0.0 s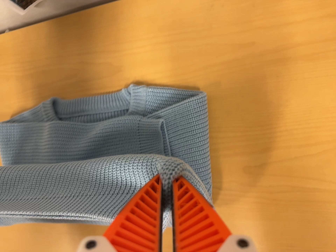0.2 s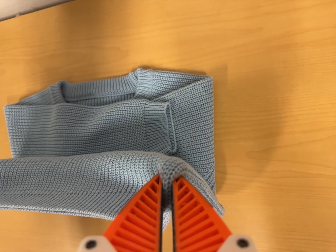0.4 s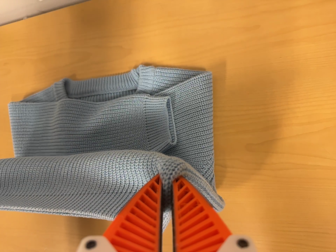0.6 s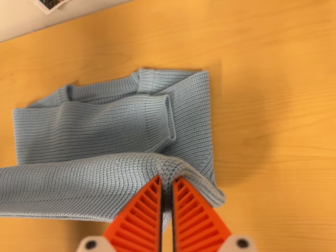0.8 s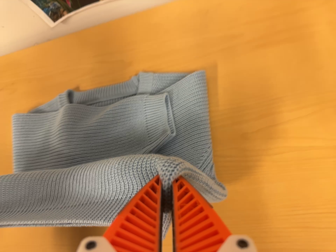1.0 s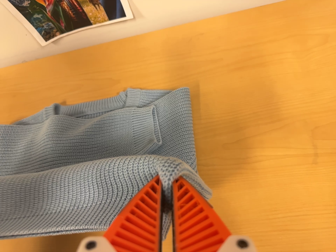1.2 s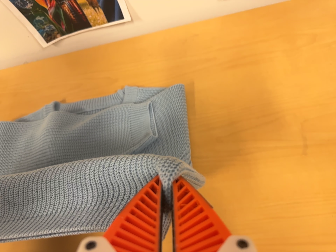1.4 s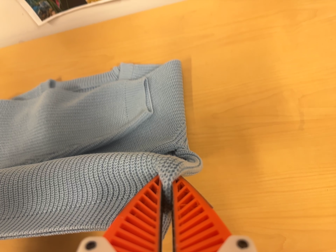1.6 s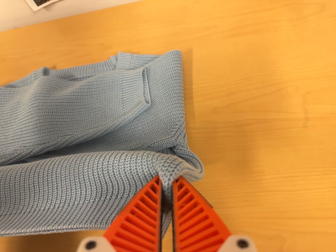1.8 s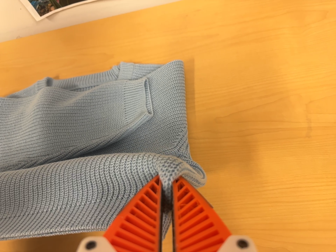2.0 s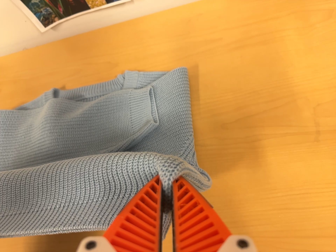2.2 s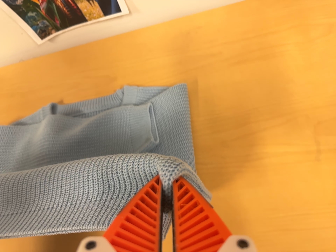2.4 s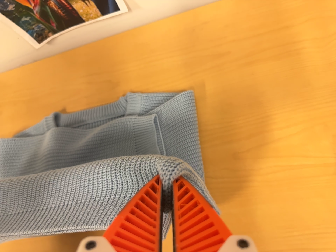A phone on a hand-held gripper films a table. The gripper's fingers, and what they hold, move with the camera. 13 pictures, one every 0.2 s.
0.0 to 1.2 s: The camera travels toward the bottom of its view, about 22 cm. Its aim tips toward the top of its view by about 25 degrees.
1.2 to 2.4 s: The camera travels toward the top of its view and forward, about 10 cm. Its aim tips toward the bottom of its view by about 10 degrees.
The film runs backward here.
